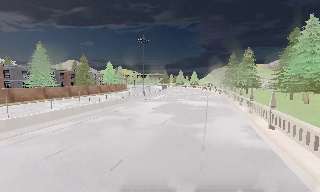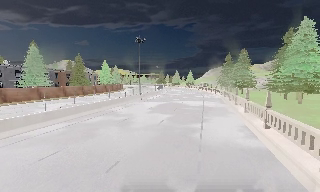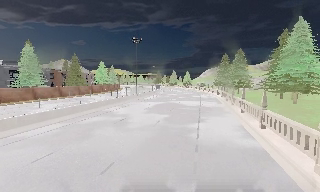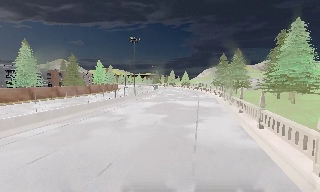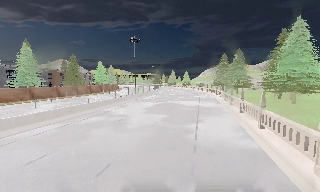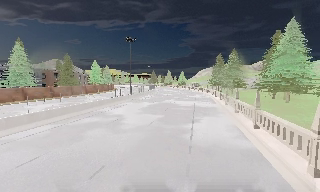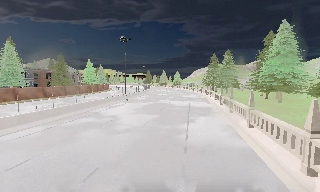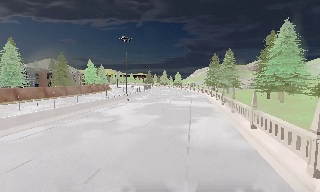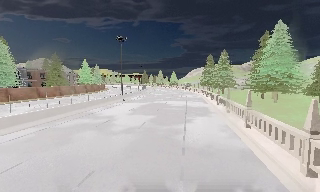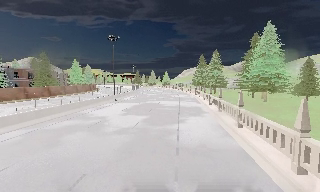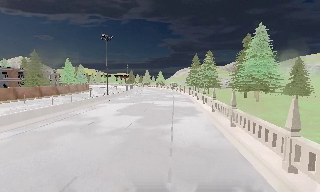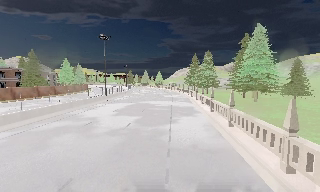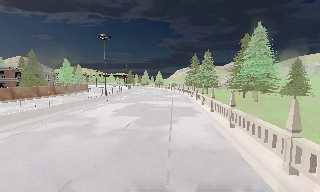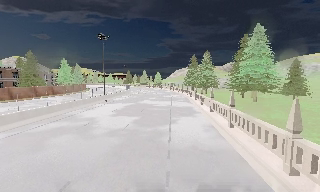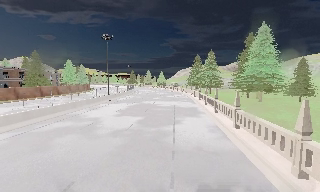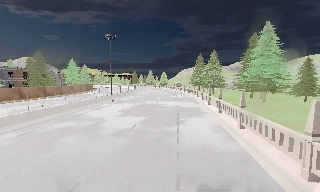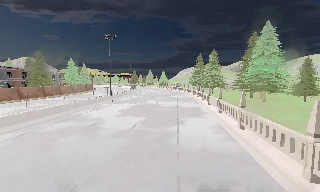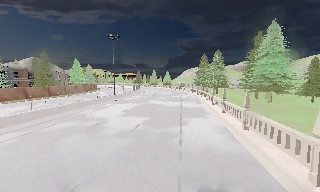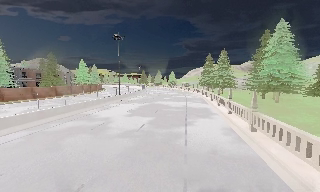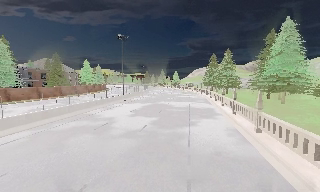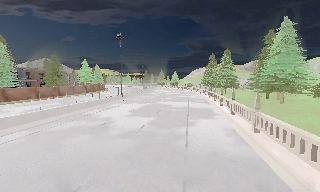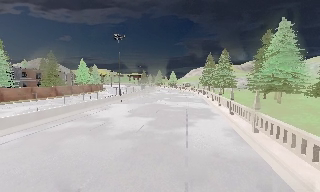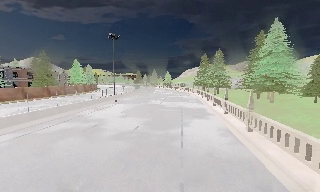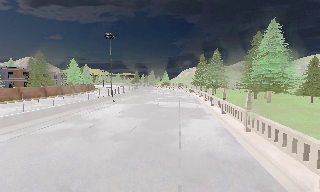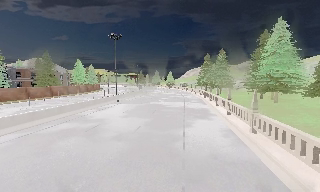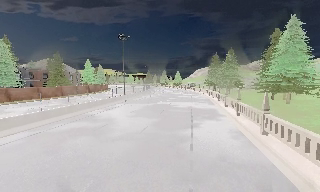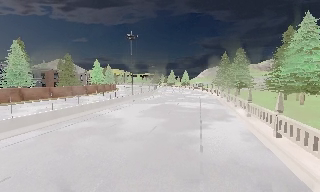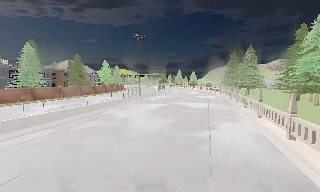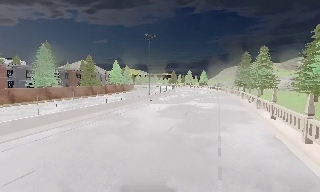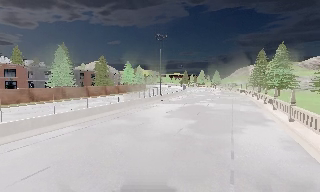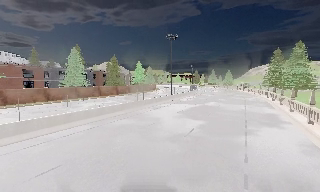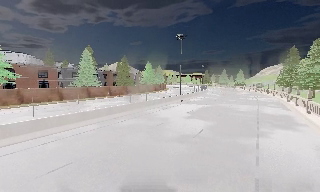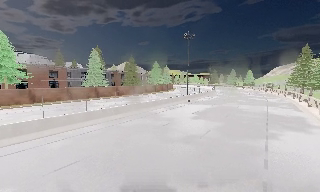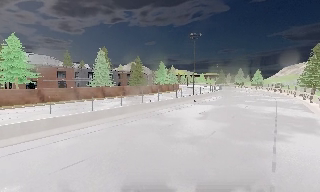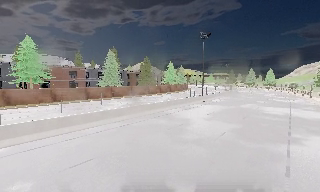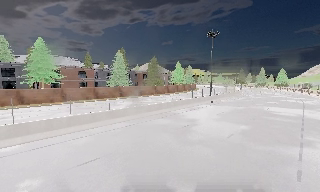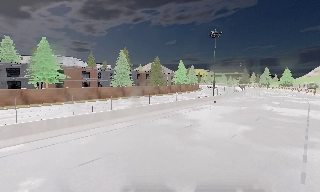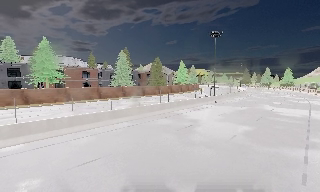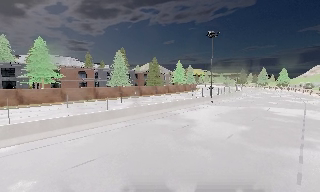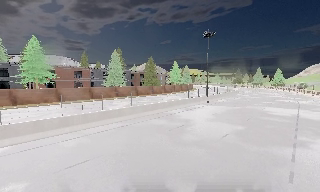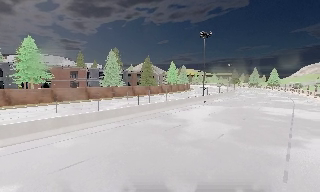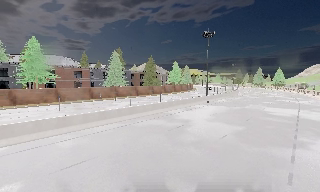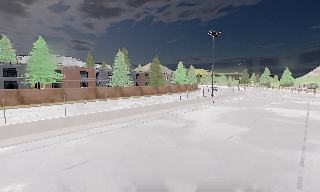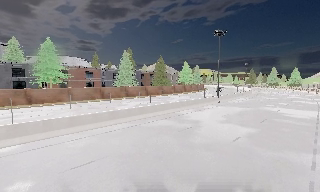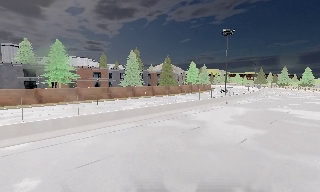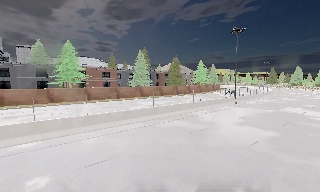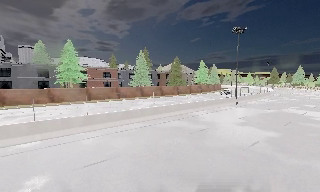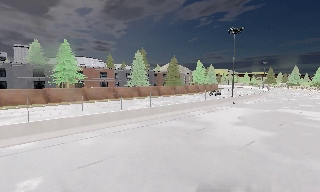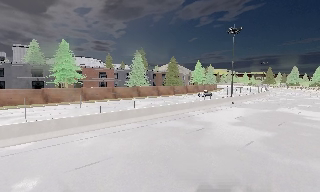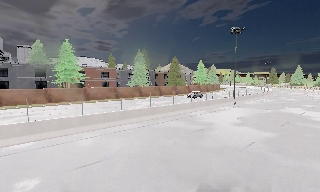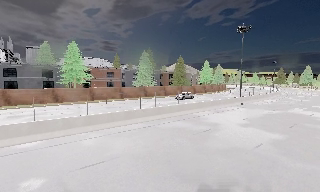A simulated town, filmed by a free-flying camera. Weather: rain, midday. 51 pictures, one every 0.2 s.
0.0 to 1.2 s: The camera shifts only a little, or ends up much as it began.
1.2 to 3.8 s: The camera travels forward, about 1 m, so what stands in front looms larger.
3.8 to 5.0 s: The camera shifts only a little, or ends up much as it began.
5.0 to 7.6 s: The camera pans to its left, which is counterclockwise from overhead, by about 30 degrees. It travels forward and to its right, about 1 m.
7.6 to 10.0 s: The camera travels to its right and forward, about 1 m.
The film runs forward here.
